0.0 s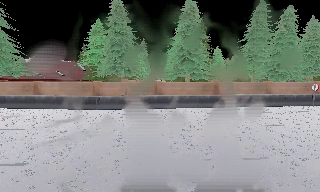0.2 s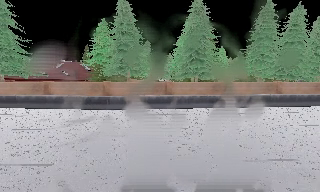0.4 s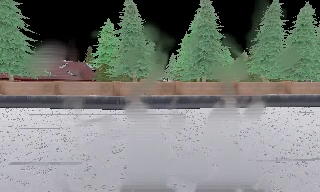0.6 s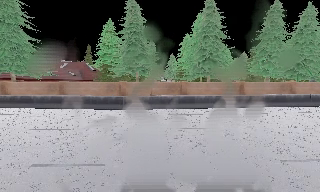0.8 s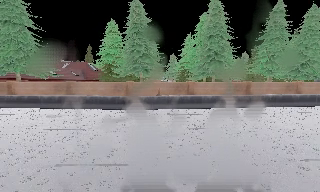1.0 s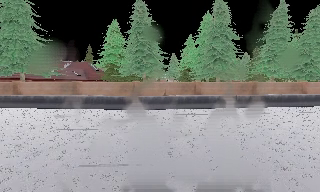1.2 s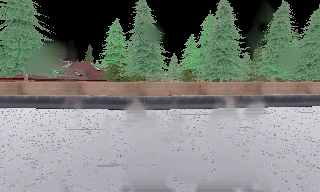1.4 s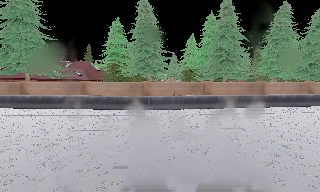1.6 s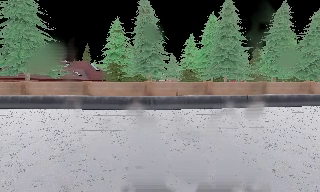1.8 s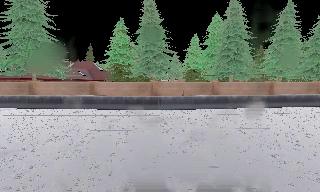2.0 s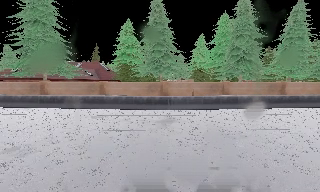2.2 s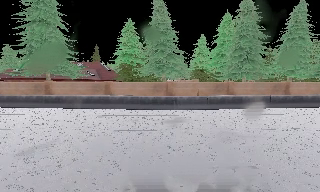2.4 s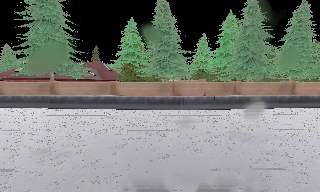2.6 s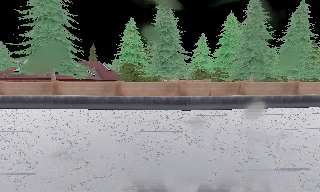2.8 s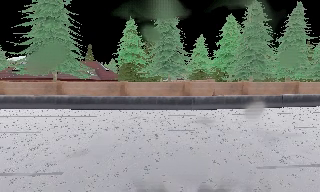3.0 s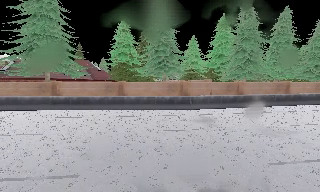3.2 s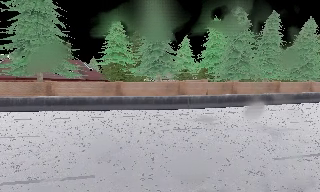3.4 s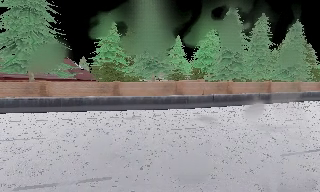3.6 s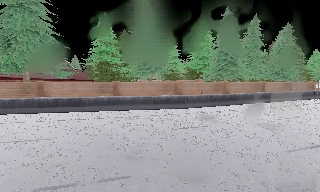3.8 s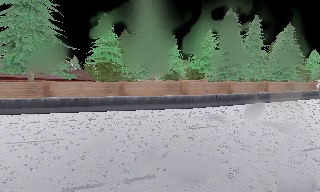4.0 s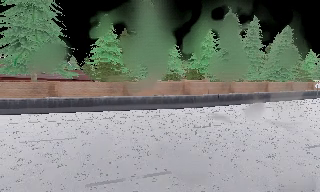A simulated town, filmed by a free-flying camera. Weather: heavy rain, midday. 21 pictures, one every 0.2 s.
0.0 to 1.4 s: The camera travels to its left, about 4.5 m, so close, fixed things drift to the right.
1.4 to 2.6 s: The camera travels to its left, about 3.5 m, so close, fixed things drift to the right. It gains speed.
2.6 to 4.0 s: The camera pans to its right, which is clockwise from overhead, by about 15 degrees. It travels to its left, about 4.5 m.
The film runs forward here.
